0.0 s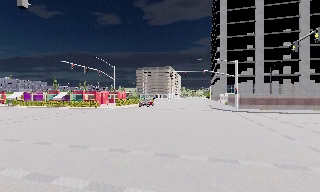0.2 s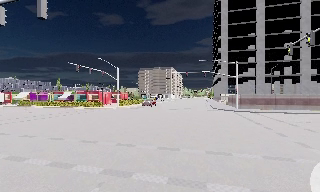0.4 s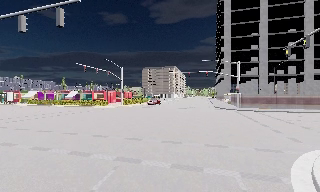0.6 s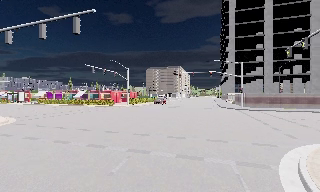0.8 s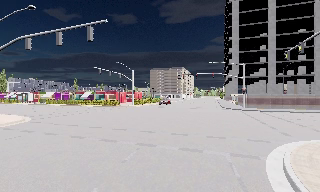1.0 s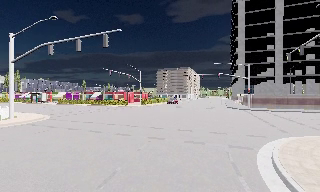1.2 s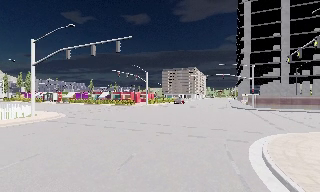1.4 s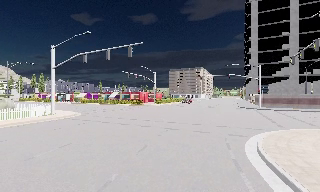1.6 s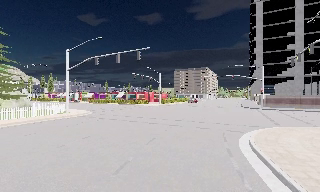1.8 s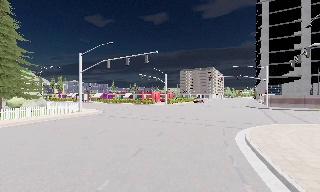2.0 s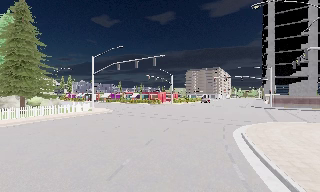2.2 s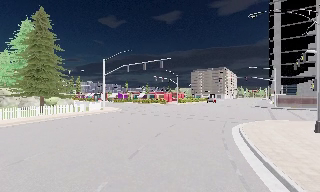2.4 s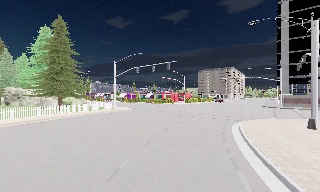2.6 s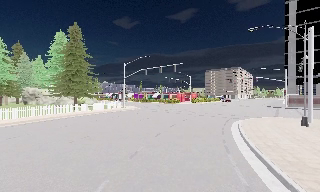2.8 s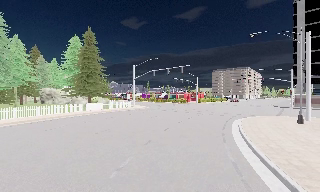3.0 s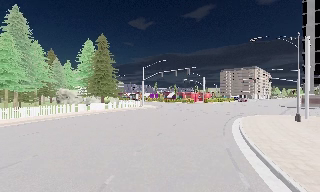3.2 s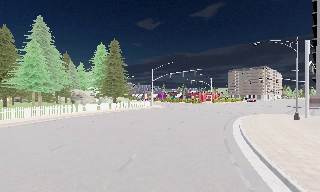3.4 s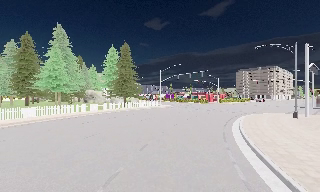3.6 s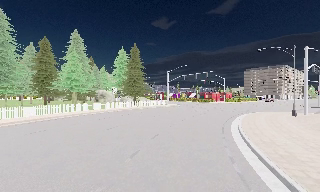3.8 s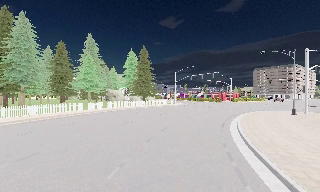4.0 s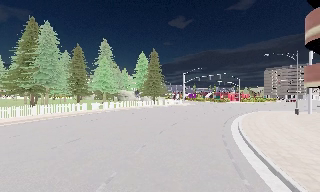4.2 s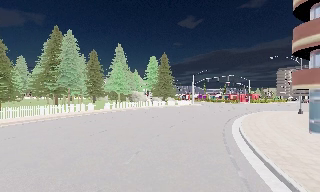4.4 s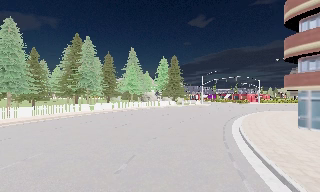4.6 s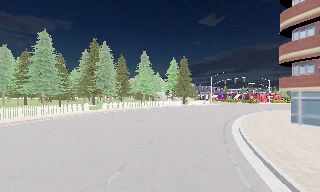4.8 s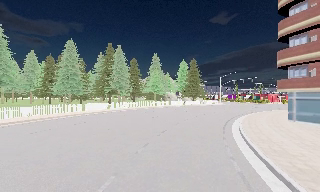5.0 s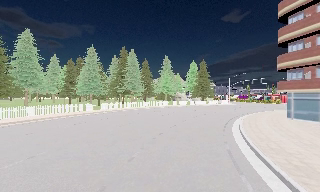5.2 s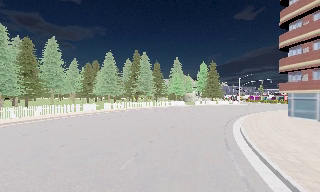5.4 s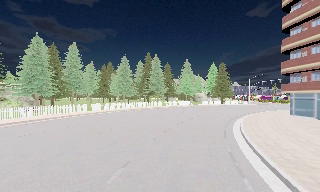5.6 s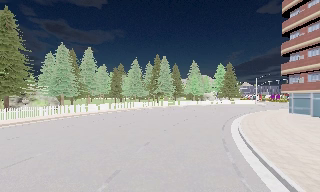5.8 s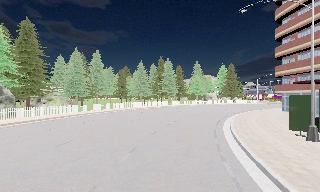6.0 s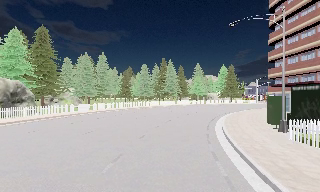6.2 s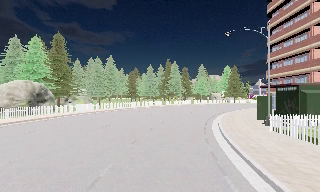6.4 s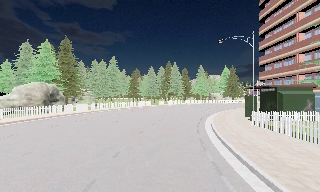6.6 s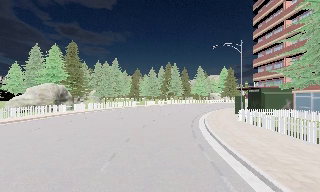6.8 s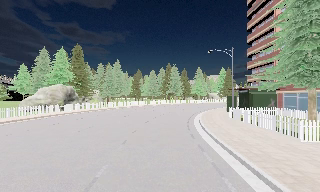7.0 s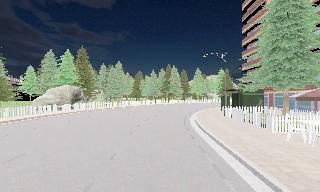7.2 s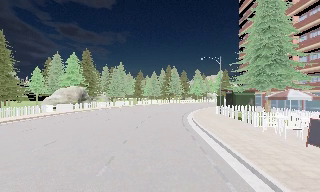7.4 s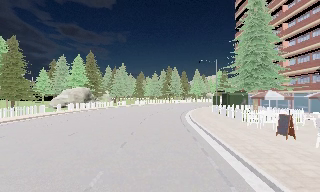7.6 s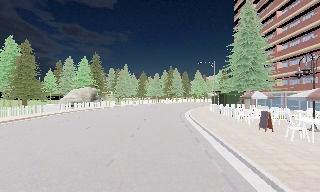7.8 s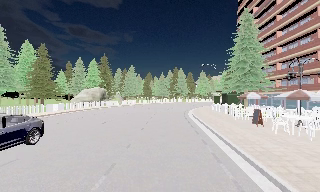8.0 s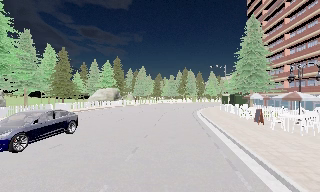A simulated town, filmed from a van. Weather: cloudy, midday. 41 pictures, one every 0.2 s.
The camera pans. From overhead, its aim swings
counterclockwise.
The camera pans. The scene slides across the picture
to the right.
0.0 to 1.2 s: The camera travels backward, about 6 m, so what stands in front gets smaller.
1.2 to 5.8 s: The camera swings to its left by about 65 degrees, and the scene slides to the right. It travels backward, about 40 m. It gains speed.
5.8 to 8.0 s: The camera travels backward, about 20 m, so what stands in front gets smaller.
The film runs backward here.
